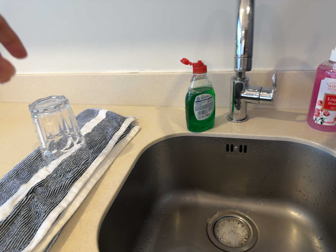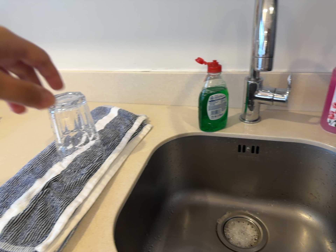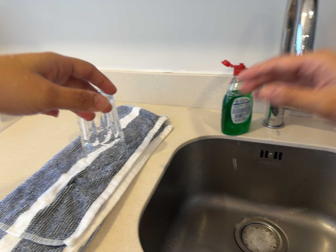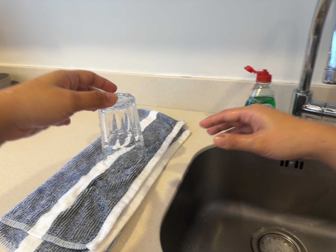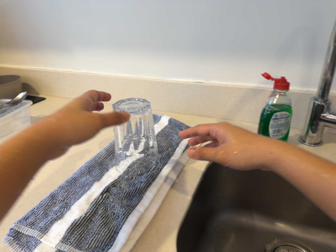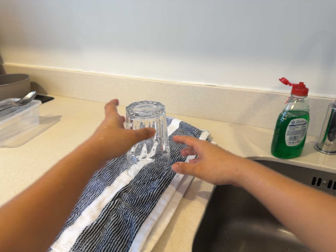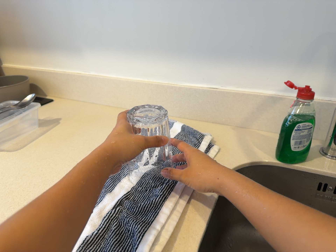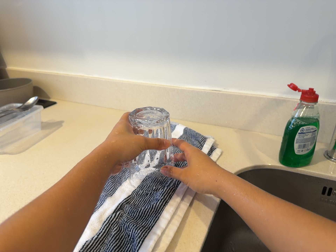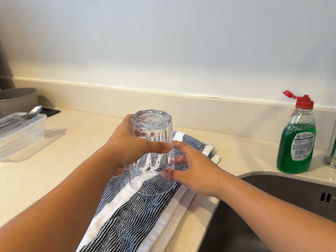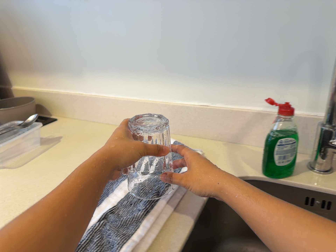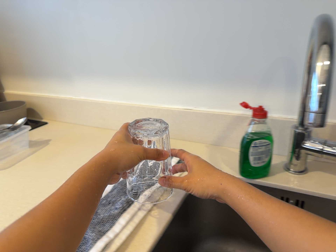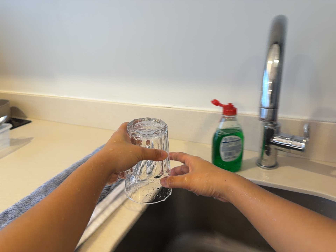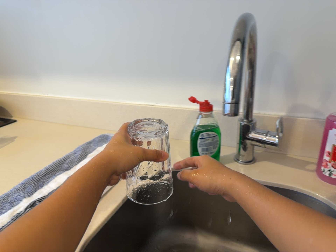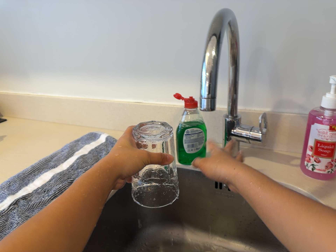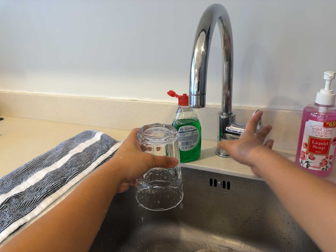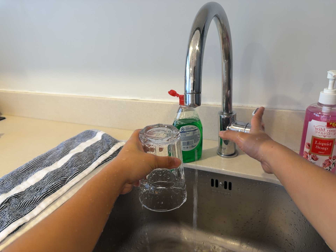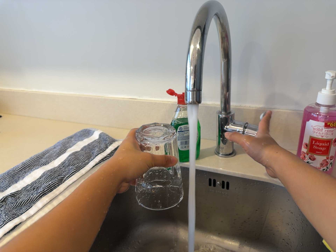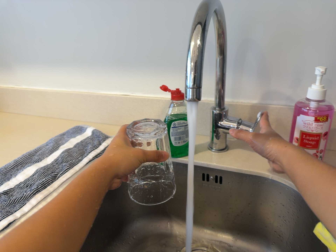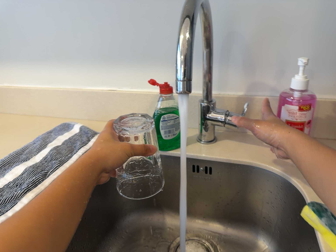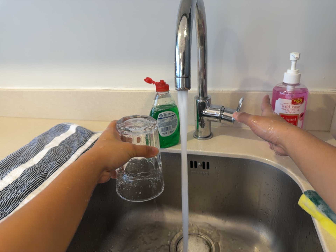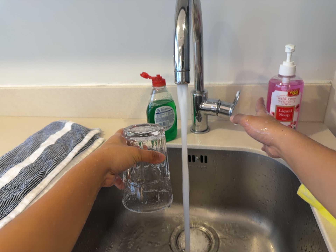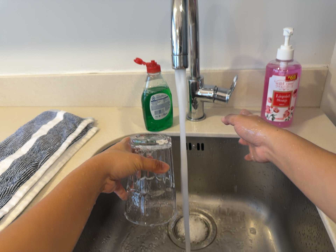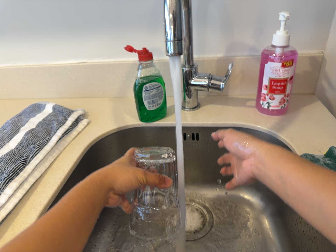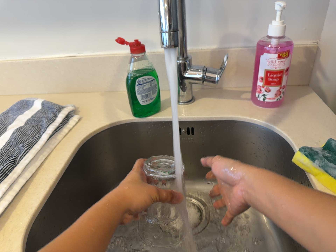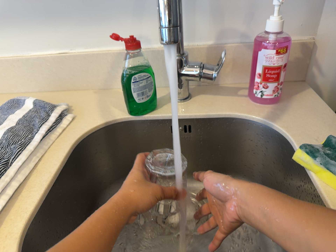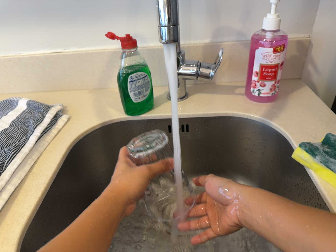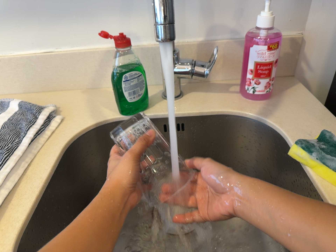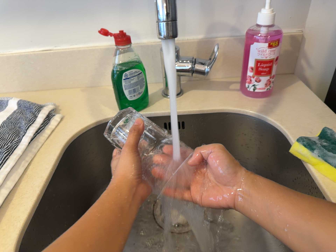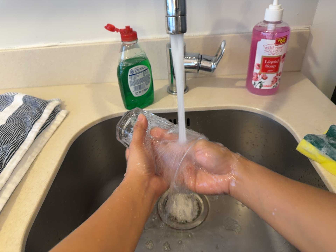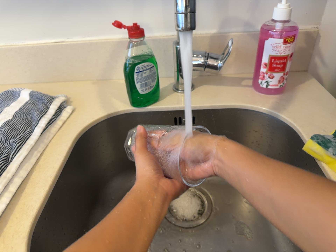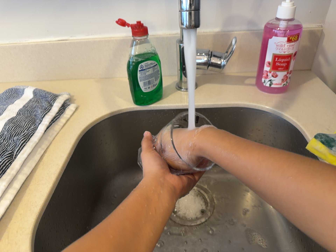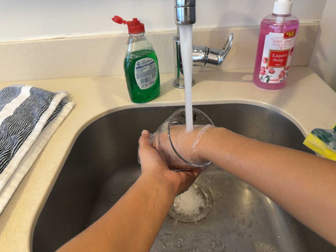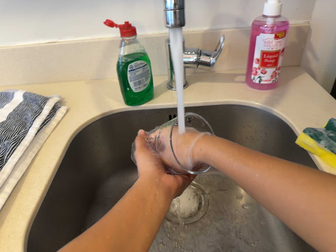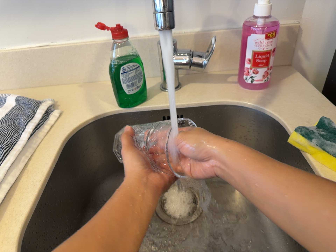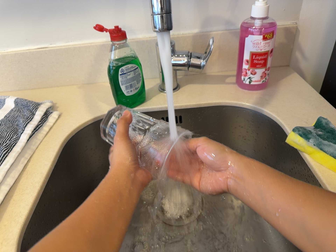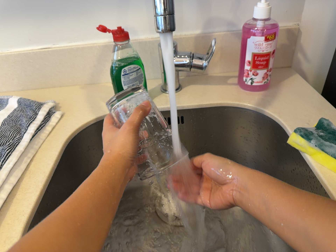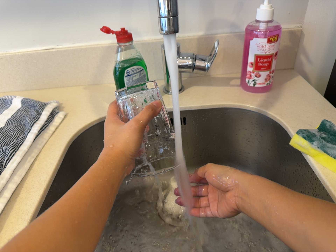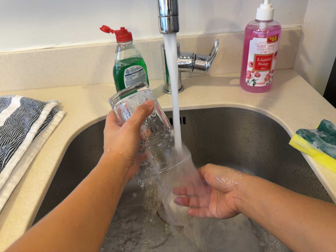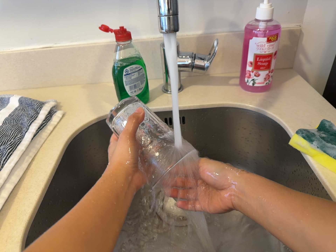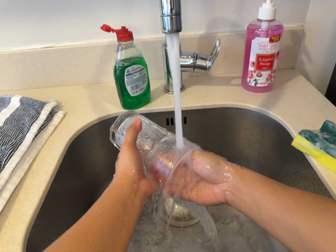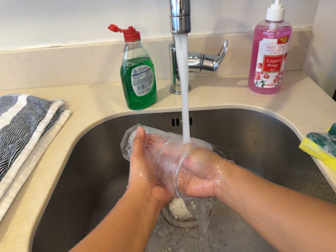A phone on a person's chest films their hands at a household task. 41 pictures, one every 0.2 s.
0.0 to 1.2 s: The camera travels to its left, about 12 cm, so close, fixed things drift to the right. It rolls about its line of sight by about 10 degrees, and the scene rotates clockwise.
1.2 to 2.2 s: The camera travels to its right and backward, about 16 cm, so close, fixed things drift to the left.
2.2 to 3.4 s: The camera travels to its right, about 8 cm, so close, fixed things drift to the left.
3.4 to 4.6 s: The camera pans to its right by about 15 degrees. It travels to its left, about 6 cm. Its aim tips toward the bottom of its view by about 10 degrees, and the scene shifts upward. It rolls about its line of sight by about 10 degrees, and the scene rotates counterclockwise.
4.6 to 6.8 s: The camera shifts only a little, or ends up much as it began.
6.8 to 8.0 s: The camera keeps its place and its aim.
The film runs backward here.
